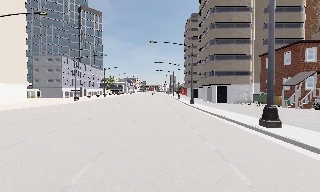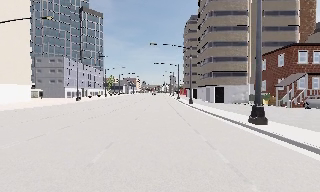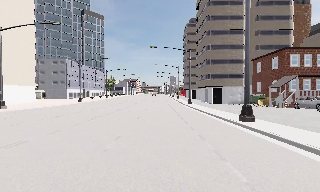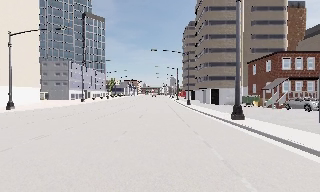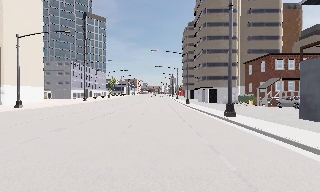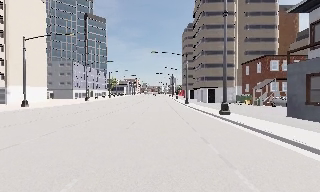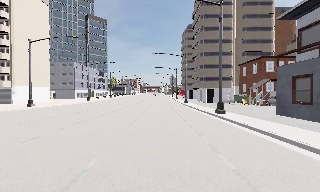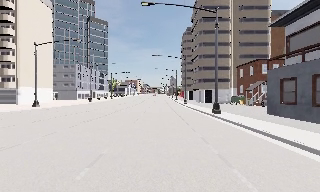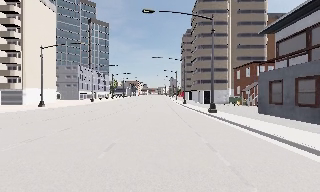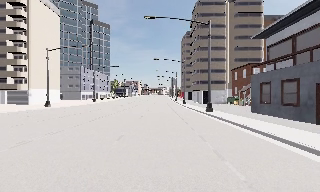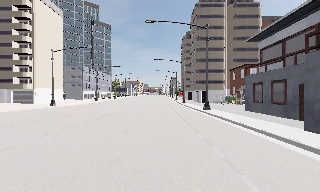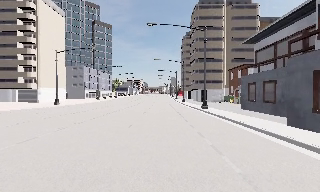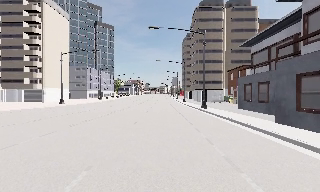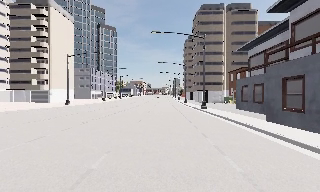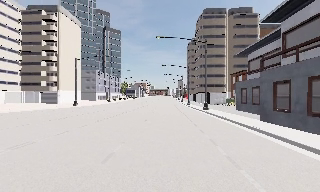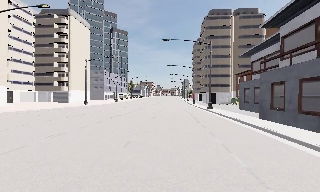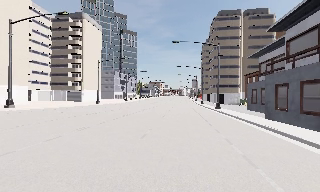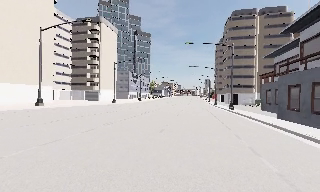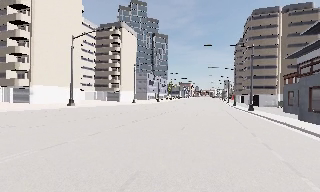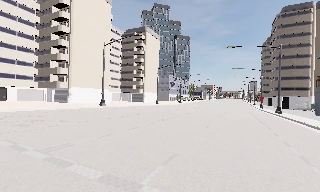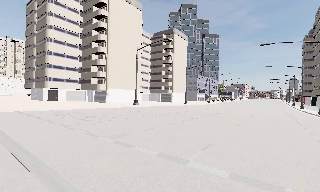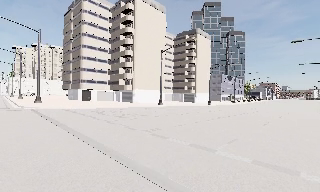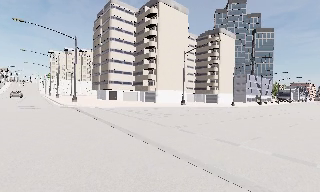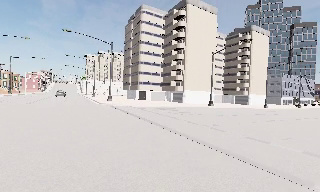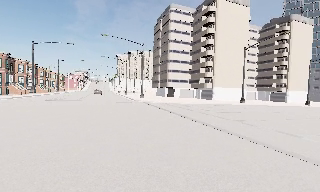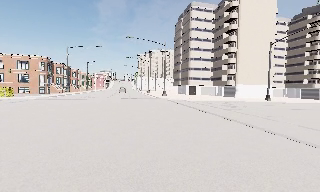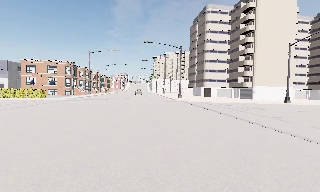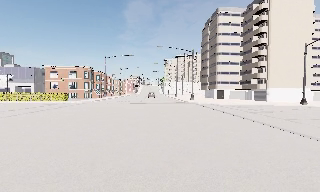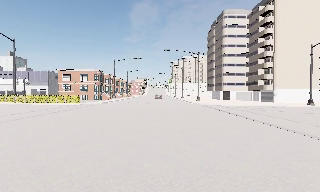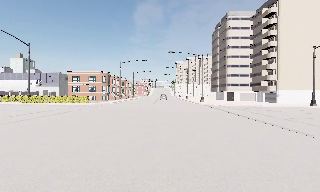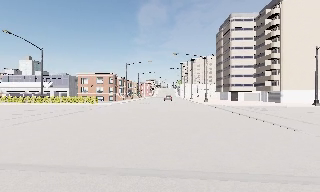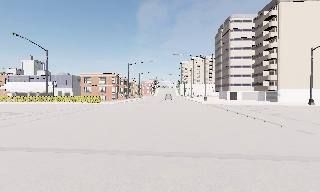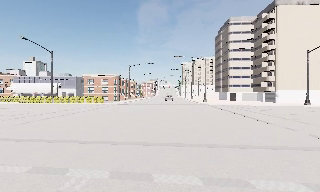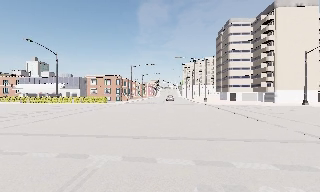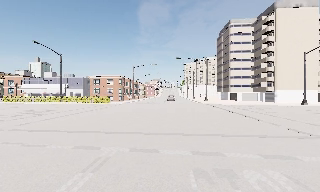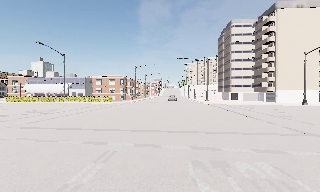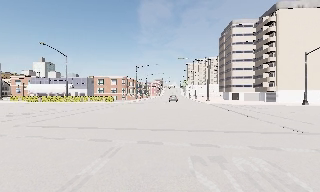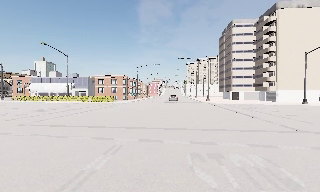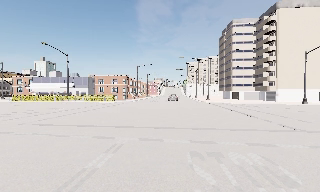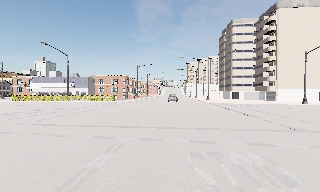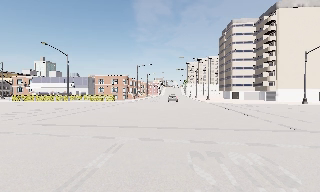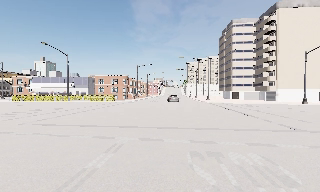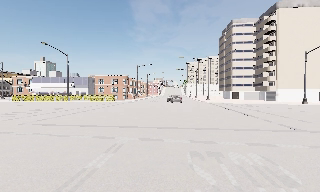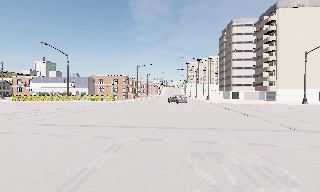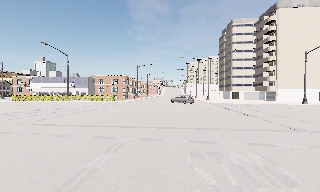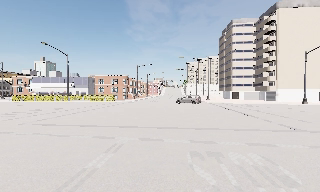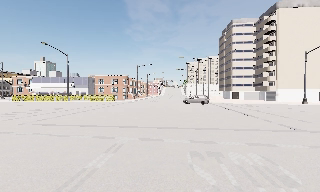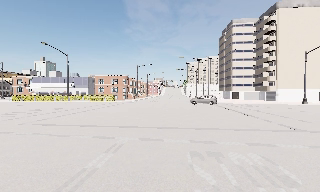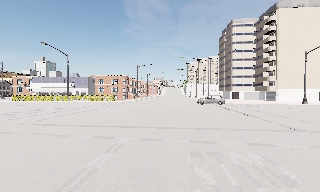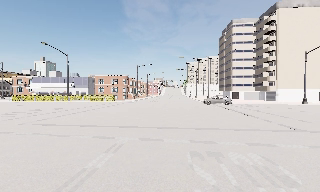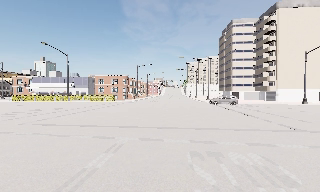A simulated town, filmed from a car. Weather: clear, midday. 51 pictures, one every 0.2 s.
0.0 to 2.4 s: The camera travels backward, about 14 m, so what stands in front gets smaller.
2.4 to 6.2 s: The camera swings to its left by about 90 degrees, and the scene slides to the right. It travels backward, about 20 m.
6.2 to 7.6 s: The camera travels backward, about 4 m, so what stands in front gets smaller. It loses speed.
7.6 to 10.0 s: The camera keeps its place and its aim.
The film runs backward here.
